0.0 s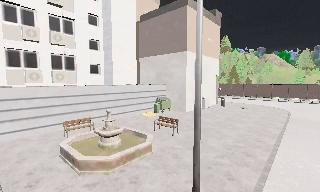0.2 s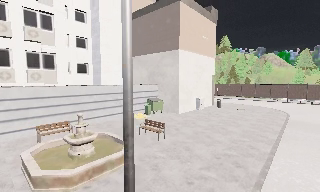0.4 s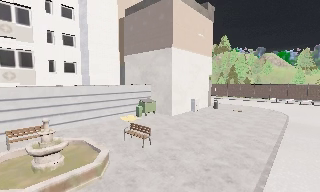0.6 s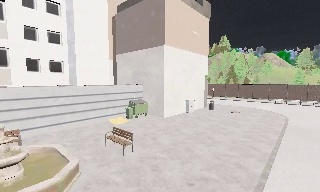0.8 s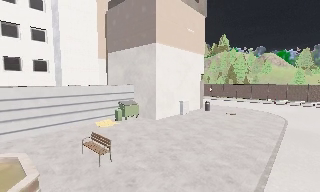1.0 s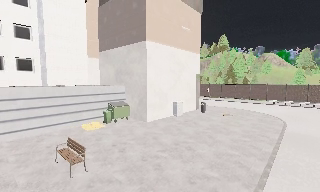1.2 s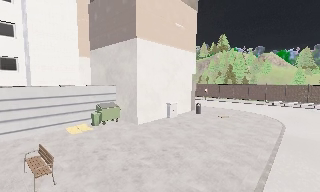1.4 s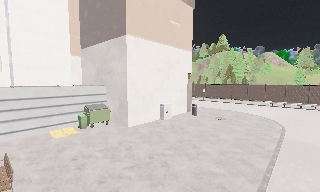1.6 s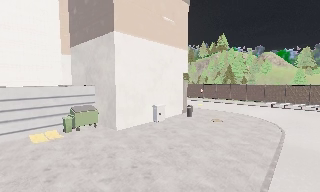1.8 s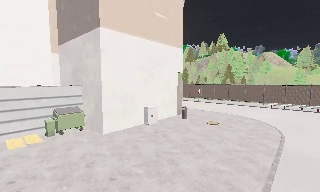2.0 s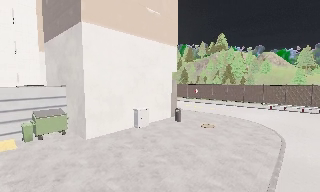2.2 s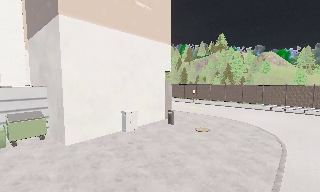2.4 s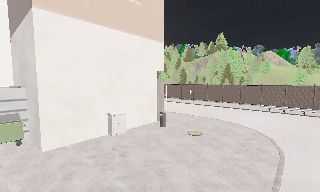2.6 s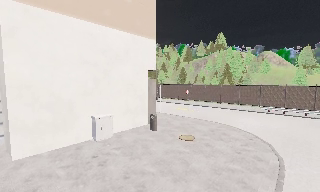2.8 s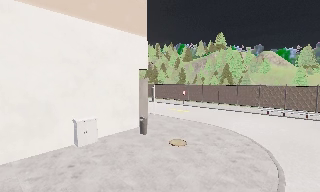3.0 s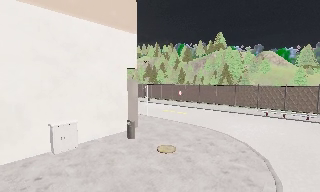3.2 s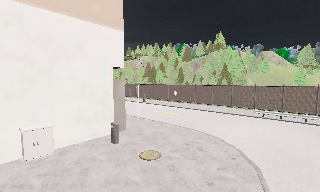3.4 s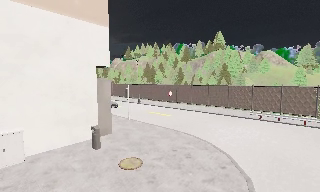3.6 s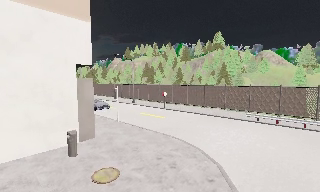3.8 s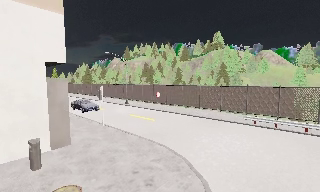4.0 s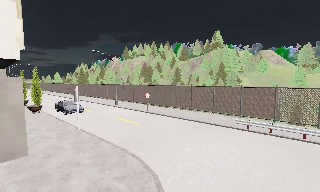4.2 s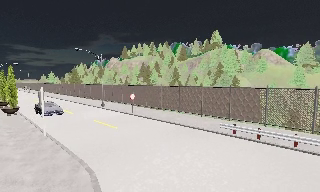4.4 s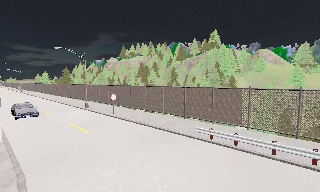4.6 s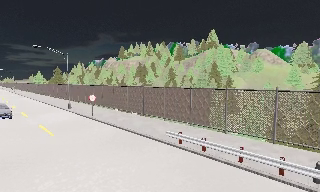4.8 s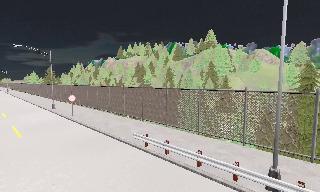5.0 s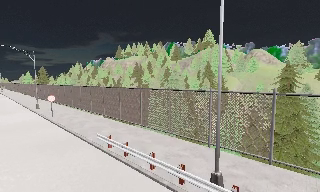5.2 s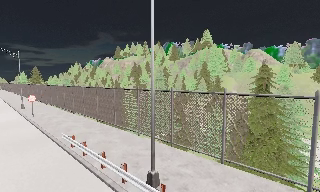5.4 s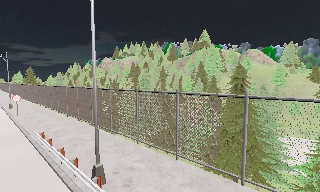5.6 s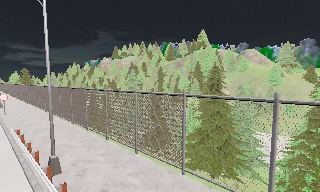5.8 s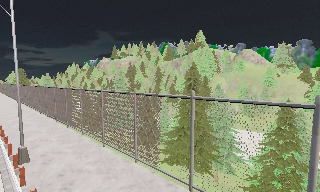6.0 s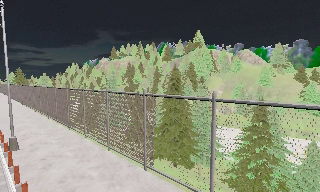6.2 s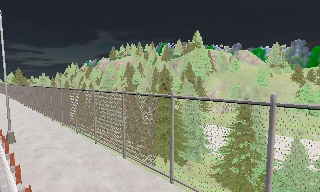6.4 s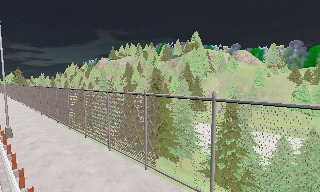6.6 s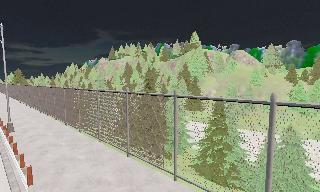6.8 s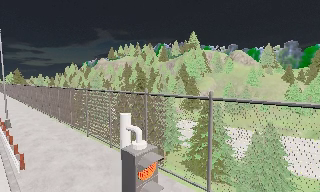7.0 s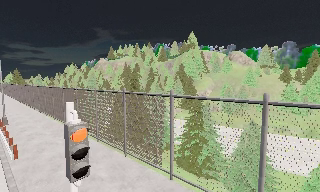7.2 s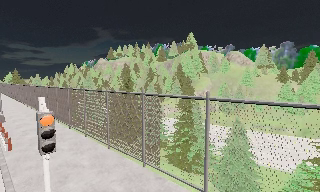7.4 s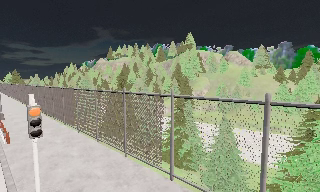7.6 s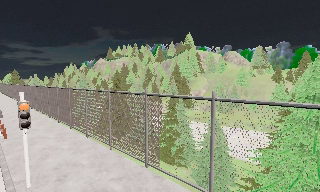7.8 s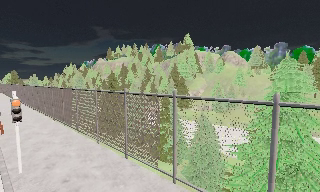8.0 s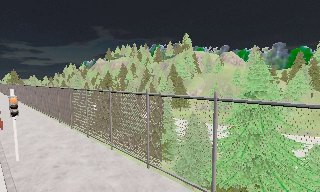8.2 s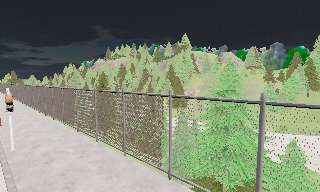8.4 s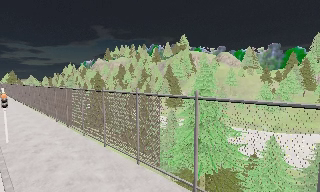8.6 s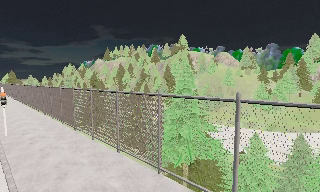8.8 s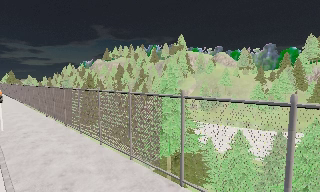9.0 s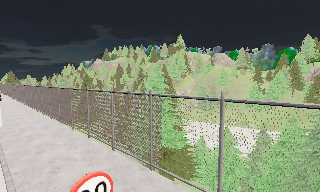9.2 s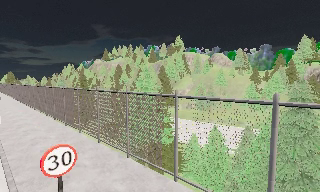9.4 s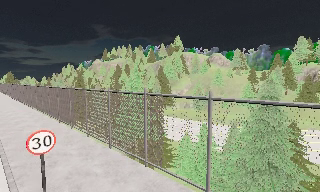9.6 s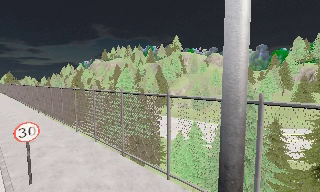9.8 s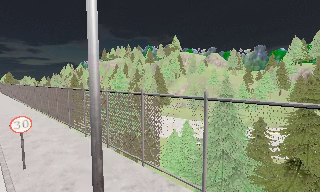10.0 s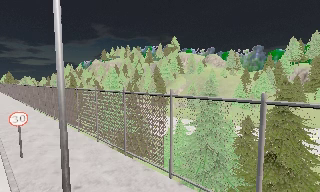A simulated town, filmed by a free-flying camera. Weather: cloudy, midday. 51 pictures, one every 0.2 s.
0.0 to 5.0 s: The camera travels to its right and forward, about 35 m, so close, fixed things drift to the left.
5.0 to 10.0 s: The camera travels to its right and backward, about 40 m, so close, fixed things drift to the left.
The film runs backward here.
